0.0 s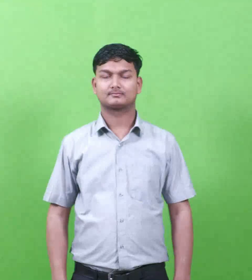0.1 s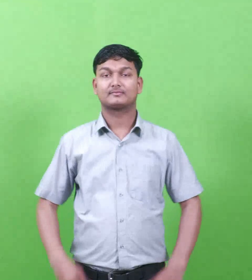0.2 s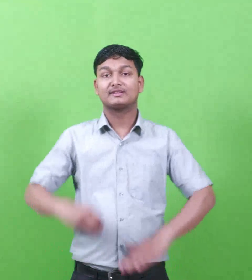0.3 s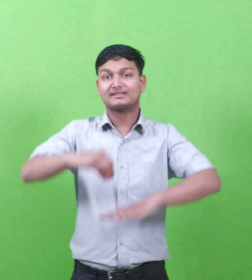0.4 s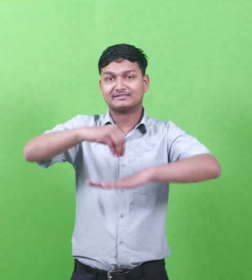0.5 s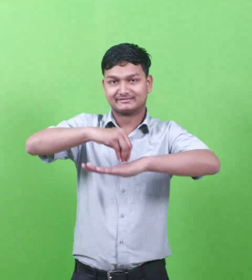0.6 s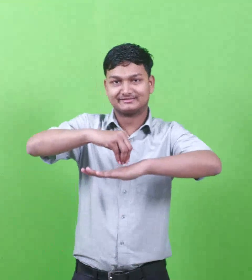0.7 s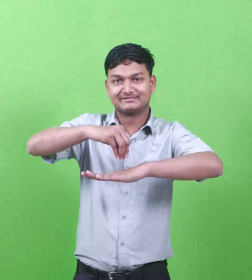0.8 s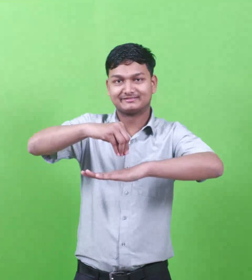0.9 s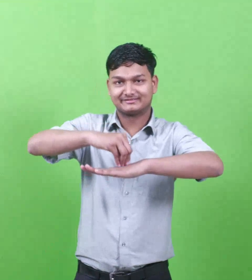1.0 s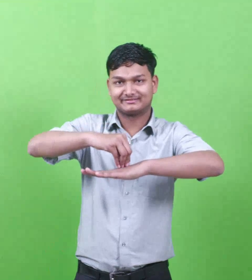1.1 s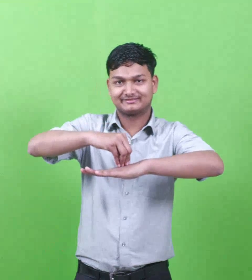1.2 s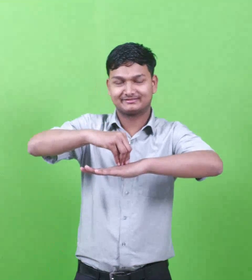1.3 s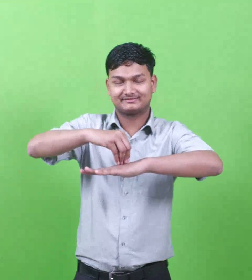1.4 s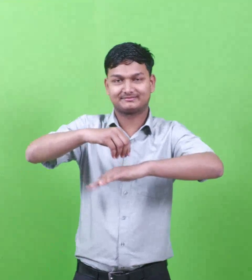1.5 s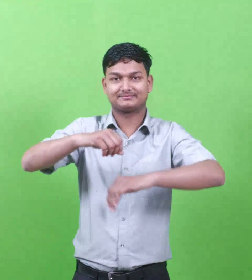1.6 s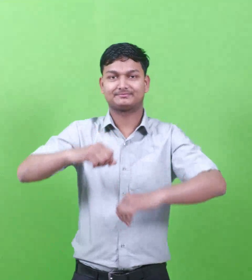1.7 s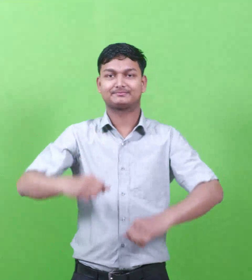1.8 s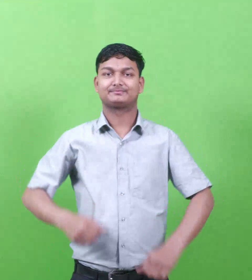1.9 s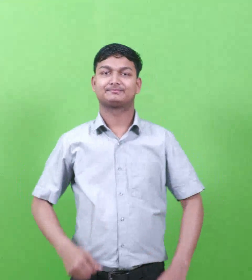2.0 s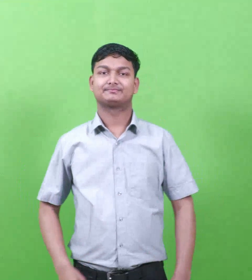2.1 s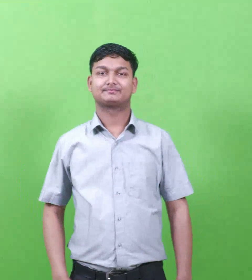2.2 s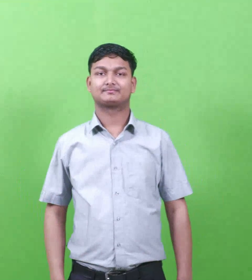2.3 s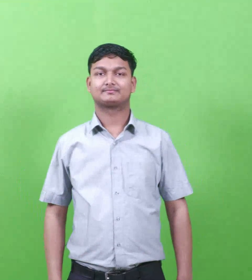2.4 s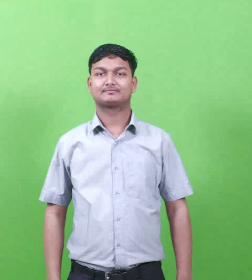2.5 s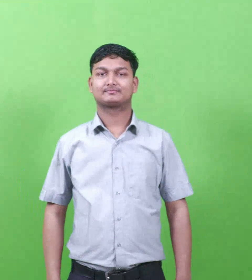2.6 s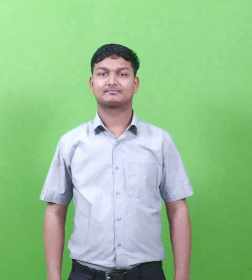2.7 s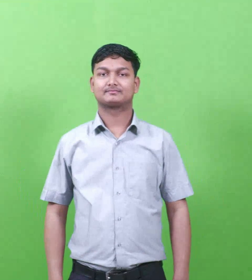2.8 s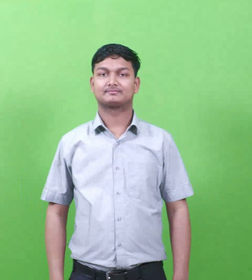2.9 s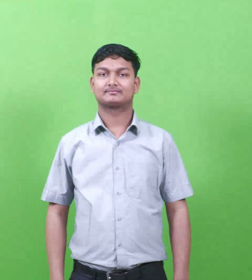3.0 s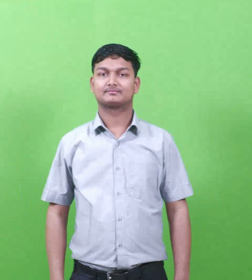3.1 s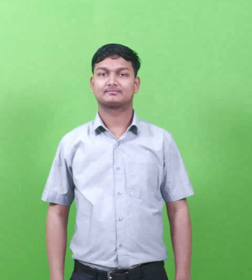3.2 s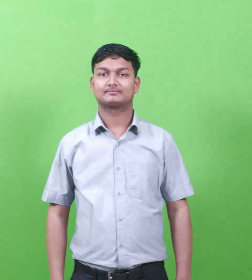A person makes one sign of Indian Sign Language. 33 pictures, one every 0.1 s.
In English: mary magdalene
